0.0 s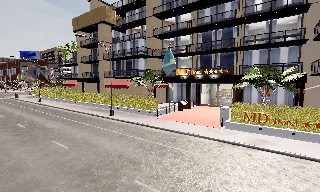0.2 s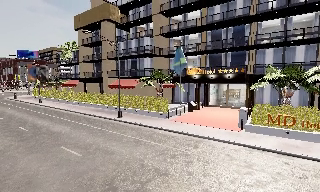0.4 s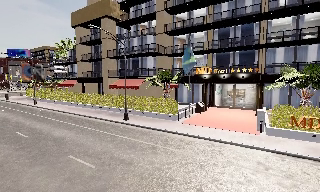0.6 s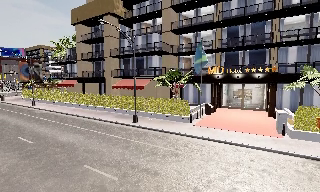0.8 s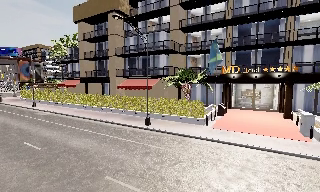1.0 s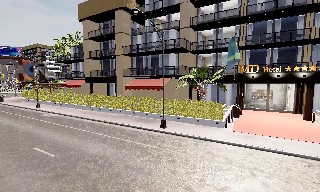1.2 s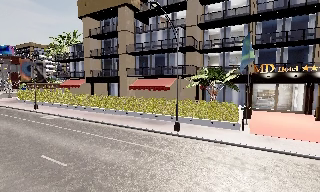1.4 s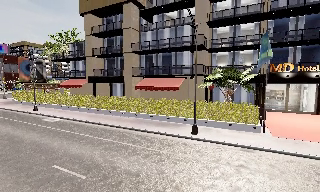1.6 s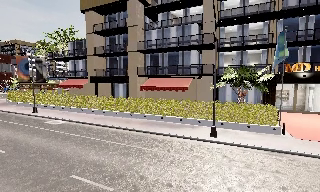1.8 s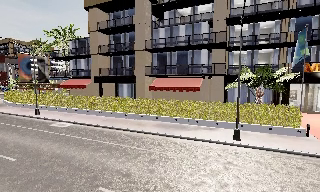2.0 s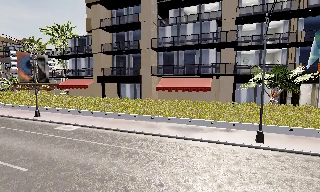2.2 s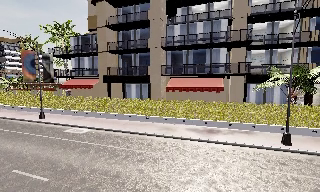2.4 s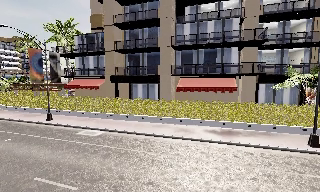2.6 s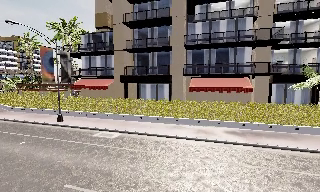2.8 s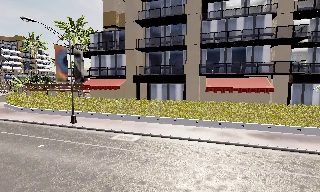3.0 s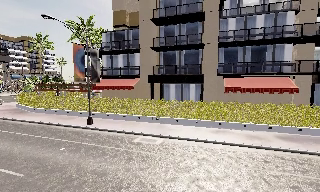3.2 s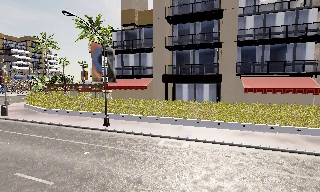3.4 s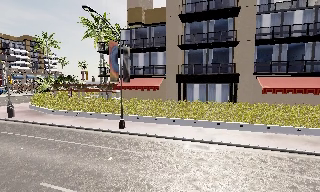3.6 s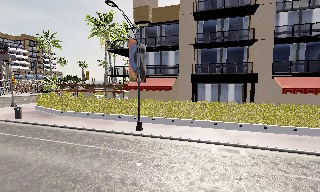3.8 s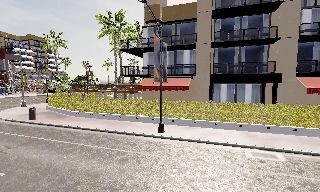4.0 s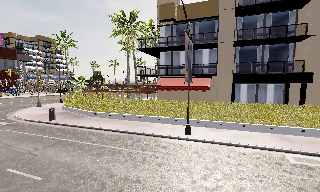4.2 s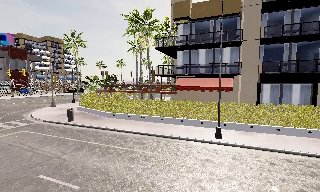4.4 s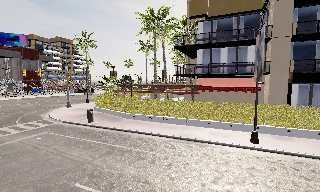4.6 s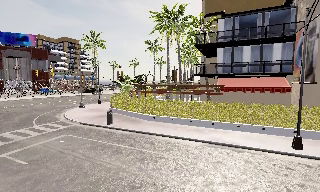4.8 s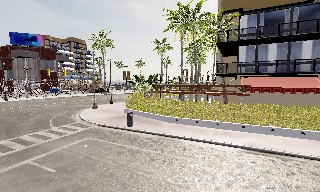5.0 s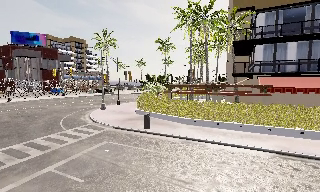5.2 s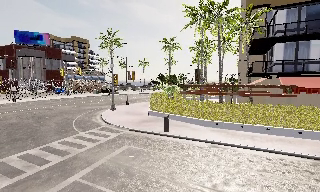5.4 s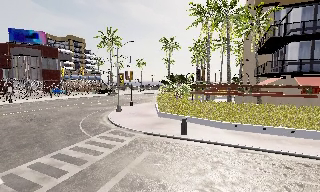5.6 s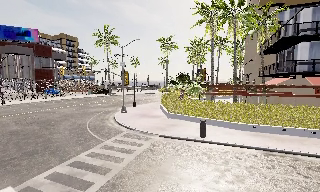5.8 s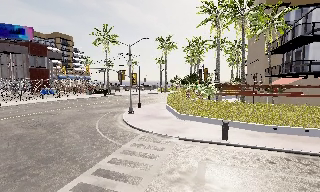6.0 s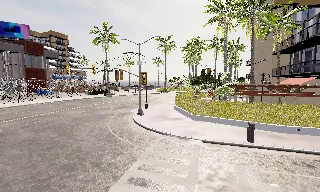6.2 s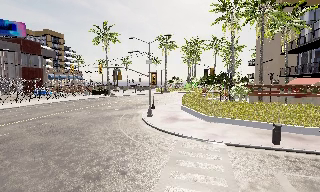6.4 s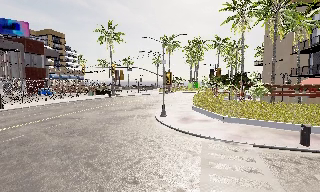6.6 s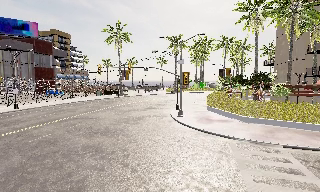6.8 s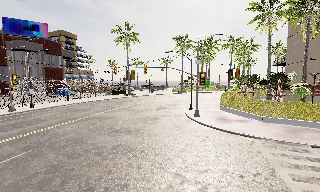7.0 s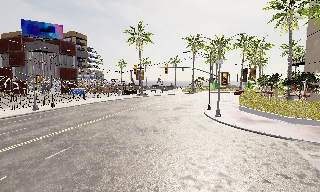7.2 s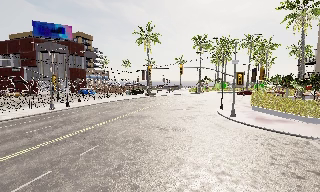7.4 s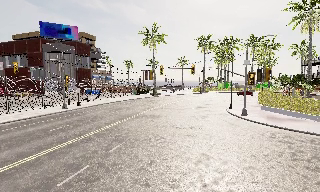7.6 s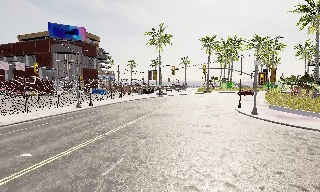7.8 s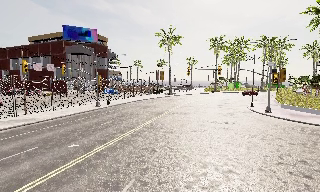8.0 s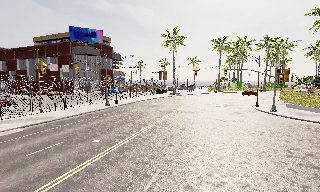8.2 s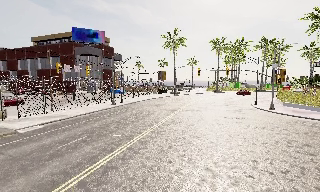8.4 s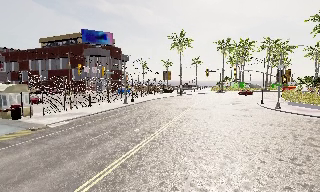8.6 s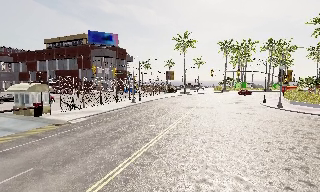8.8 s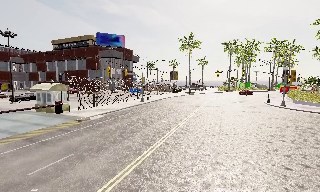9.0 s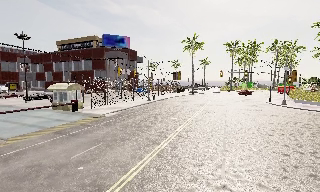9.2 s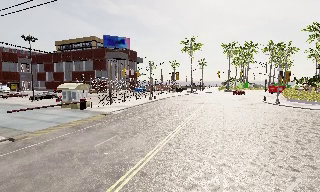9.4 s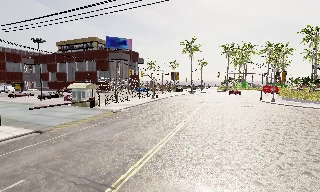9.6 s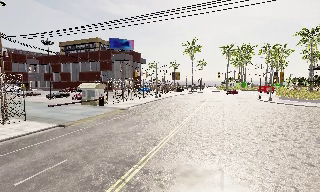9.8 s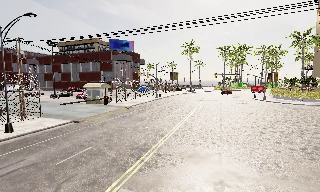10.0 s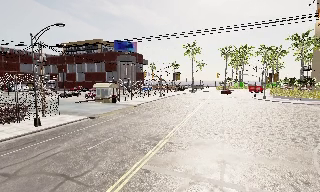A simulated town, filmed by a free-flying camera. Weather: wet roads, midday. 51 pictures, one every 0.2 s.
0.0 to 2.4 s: The camera pans to its right, which is clockwise from overhead, by about 15 degrees. It travels to its left and forward, about 19 m, so close, fixed things drift to the right.
2.4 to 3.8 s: The camera travels to its left, about 11 m, so close, fixed things drift to the right.
3.8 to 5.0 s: The camera travels to its left and forward, about 10 m, so close, fixed things drift to the right.
5.0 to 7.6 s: The camera travels to its left, about 20 m, so close, fixed things drift to the right.
7.6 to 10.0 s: The camera travels backward and to its left, about 20 m, so what stands in front gets smaller.
The film runs backward here.
